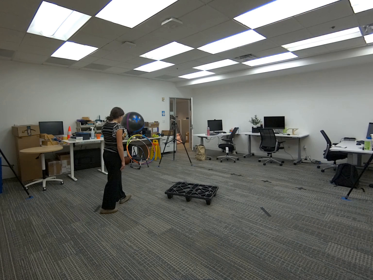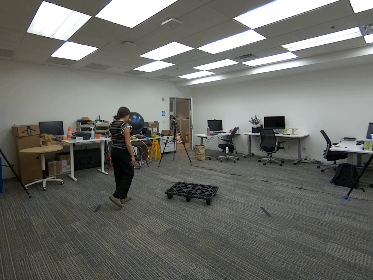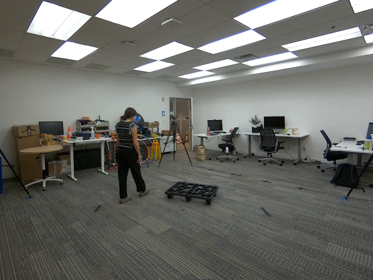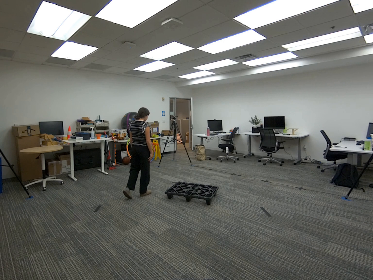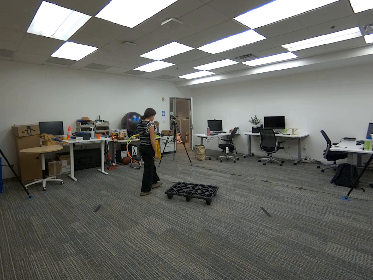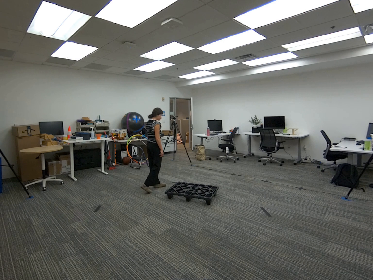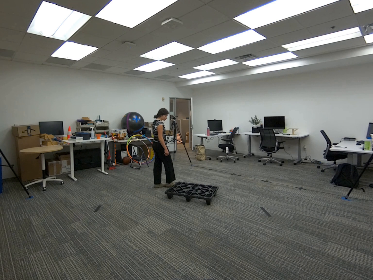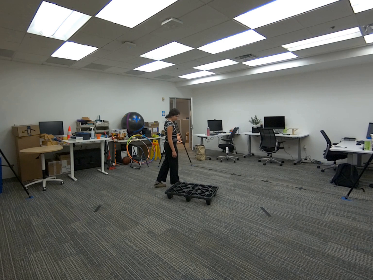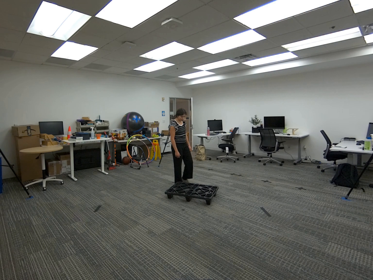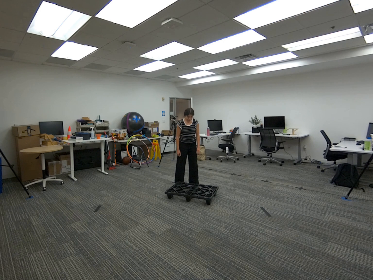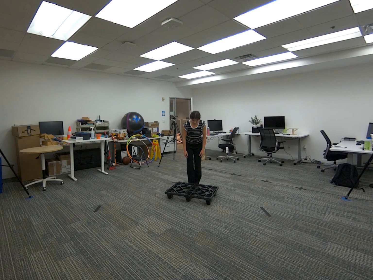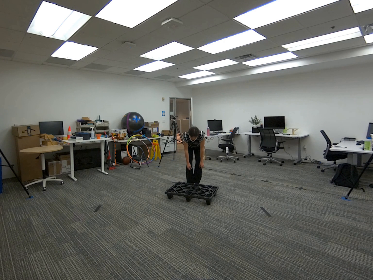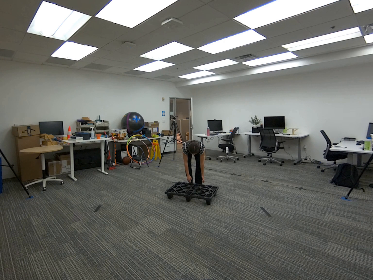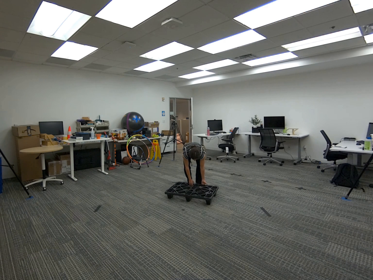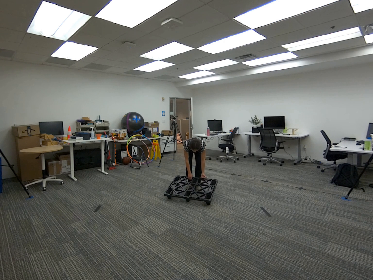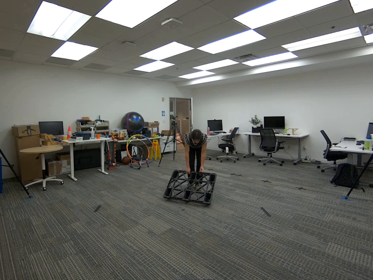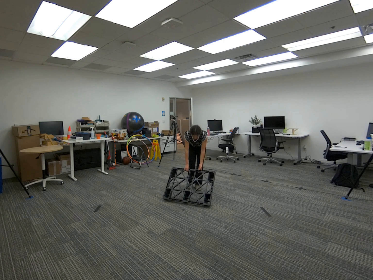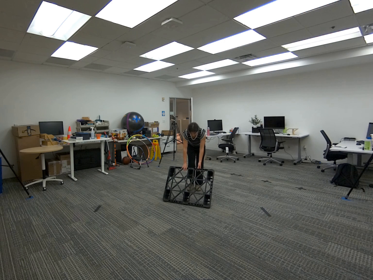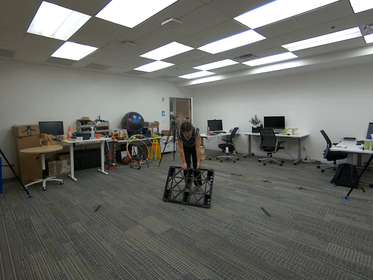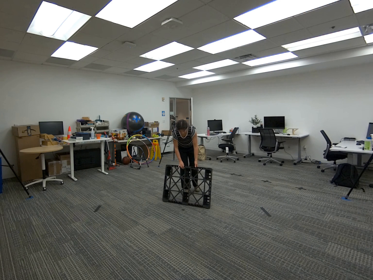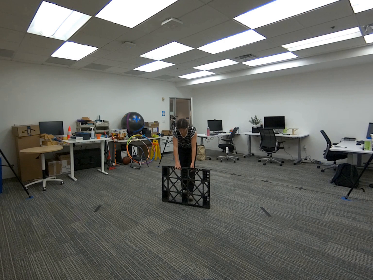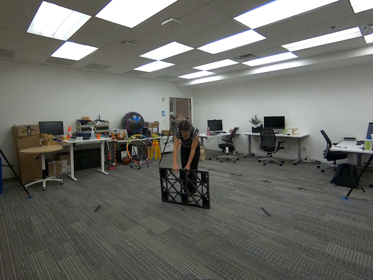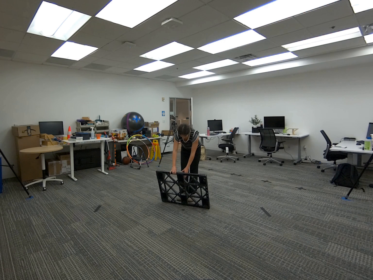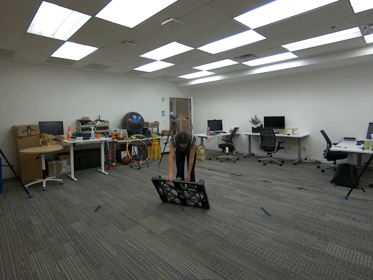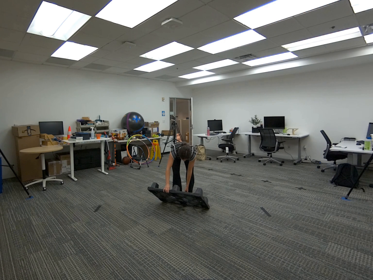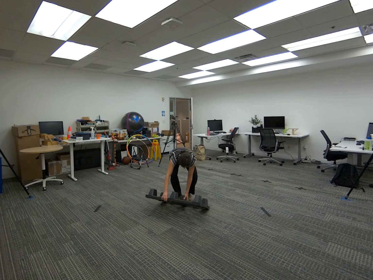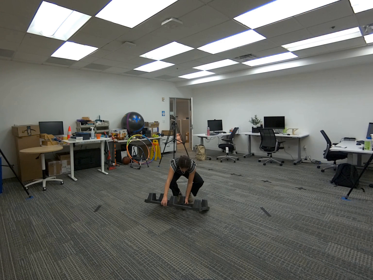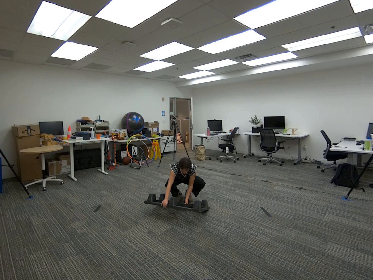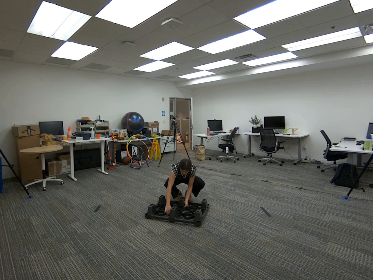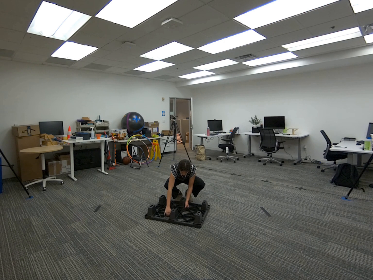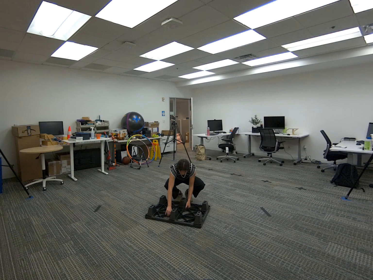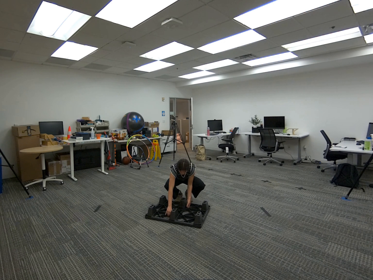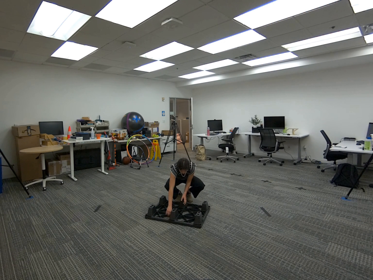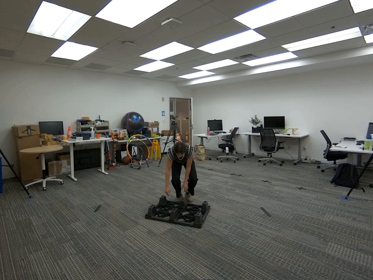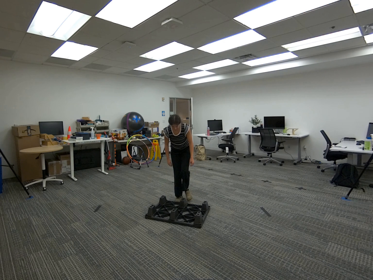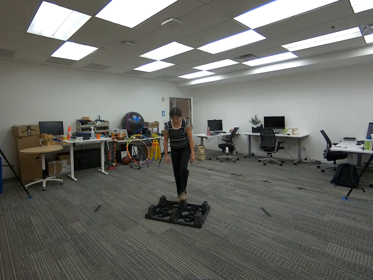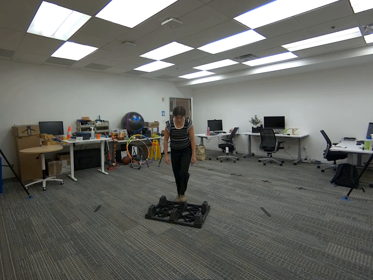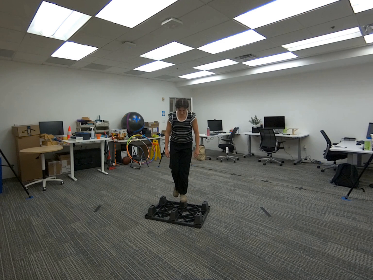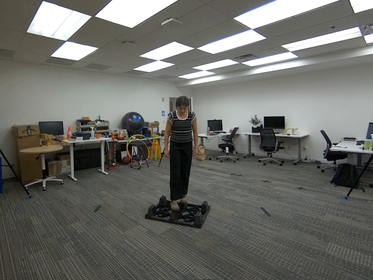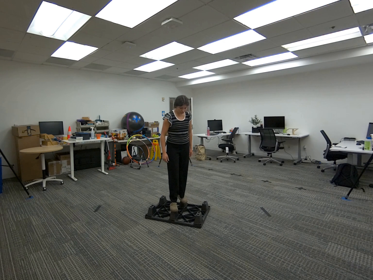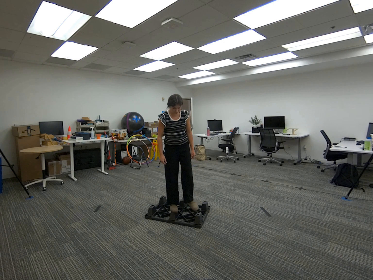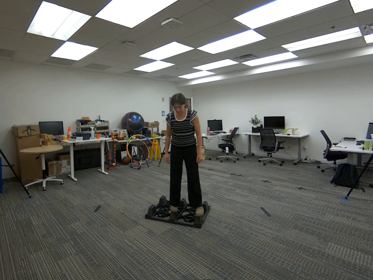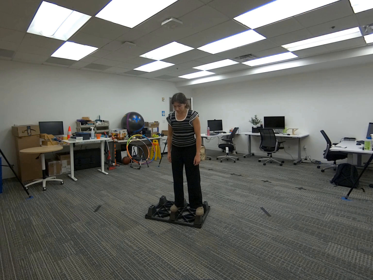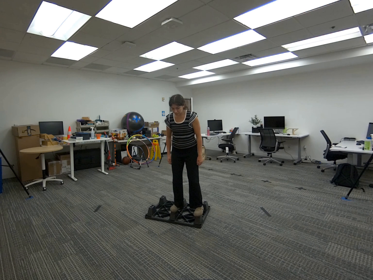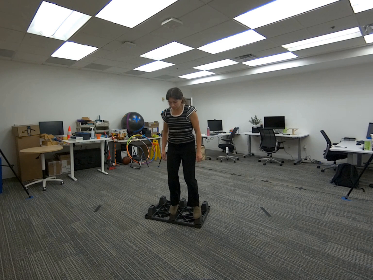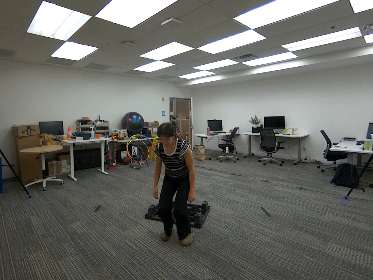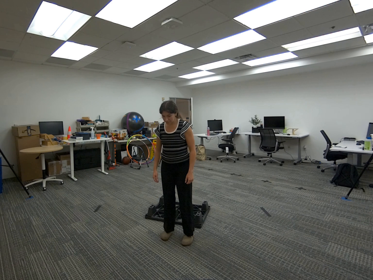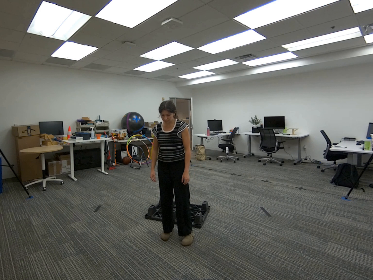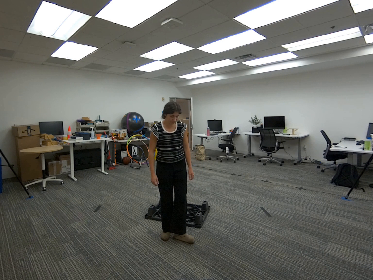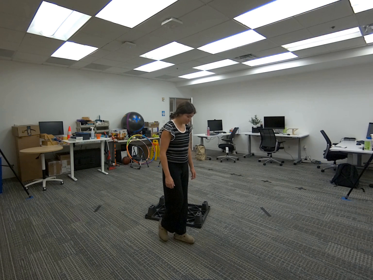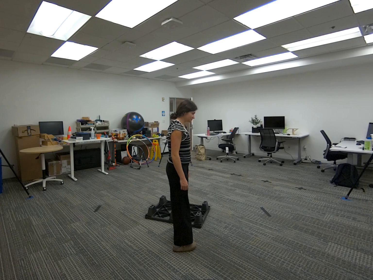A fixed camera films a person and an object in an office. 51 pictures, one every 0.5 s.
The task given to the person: Walk over to the black platform on the ground and flip the platfrom over and step onto the platform and jump off the platform using both feet.
